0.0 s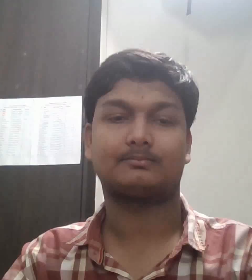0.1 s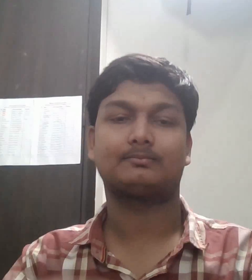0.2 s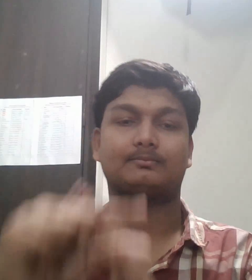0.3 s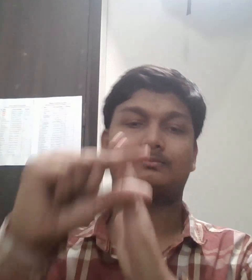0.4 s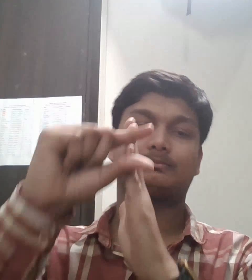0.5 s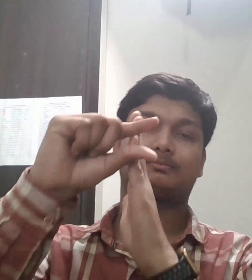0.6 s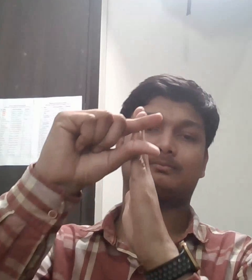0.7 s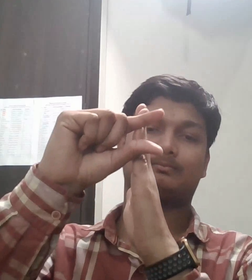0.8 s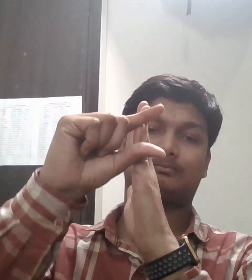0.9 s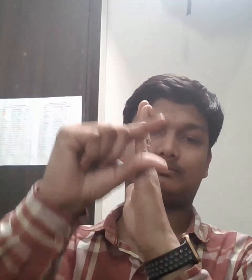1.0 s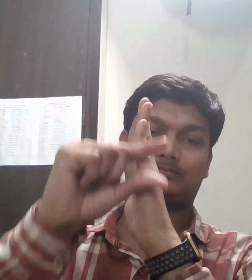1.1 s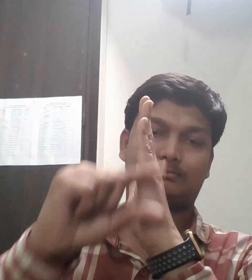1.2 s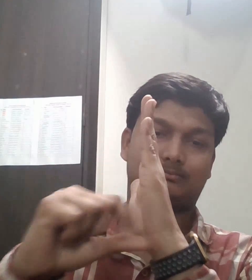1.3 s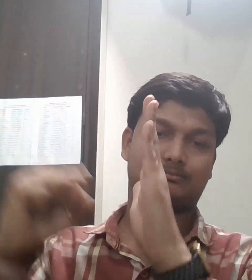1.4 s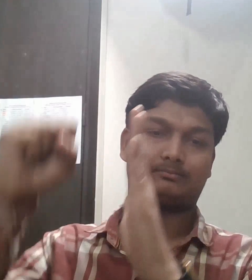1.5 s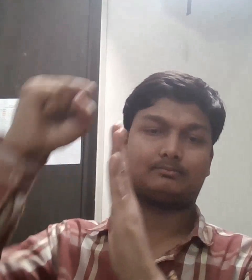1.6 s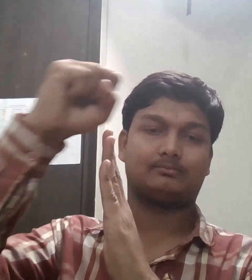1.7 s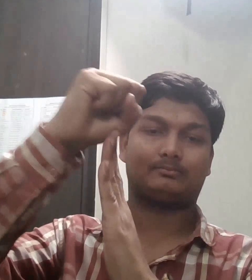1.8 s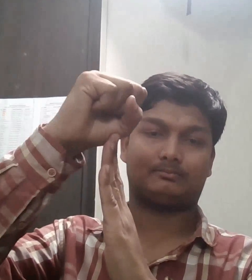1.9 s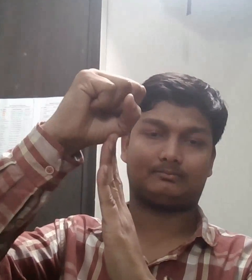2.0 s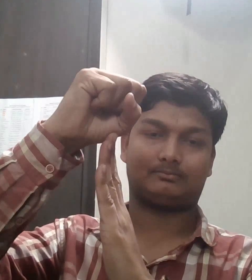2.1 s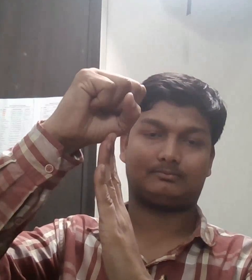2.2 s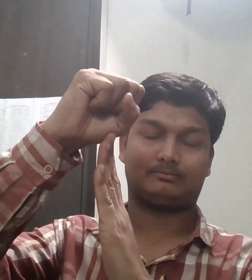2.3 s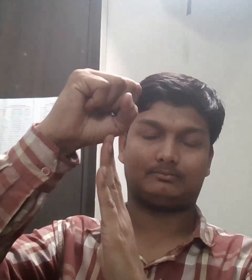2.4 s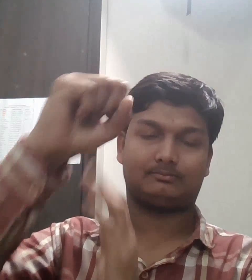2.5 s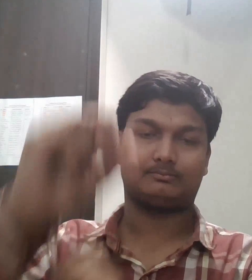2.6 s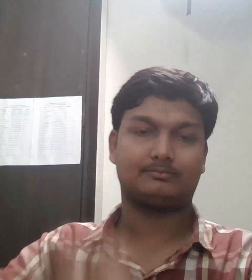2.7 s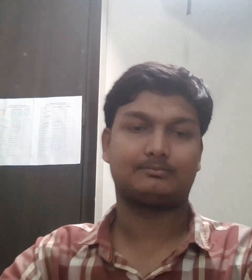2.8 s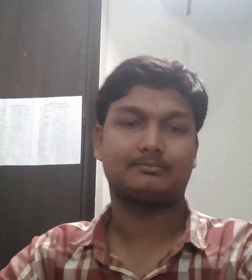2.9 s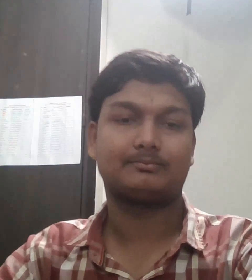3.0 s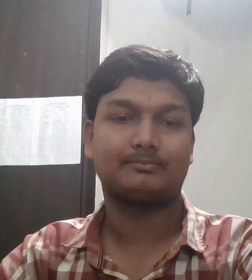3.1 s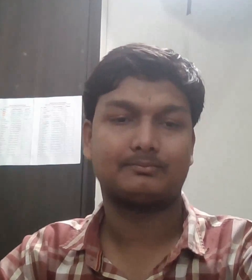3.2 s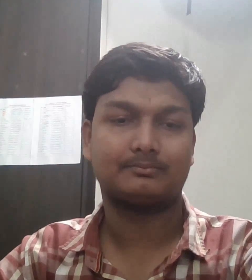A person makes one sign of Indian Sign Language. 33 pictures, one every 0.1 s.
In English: sergius paulus
